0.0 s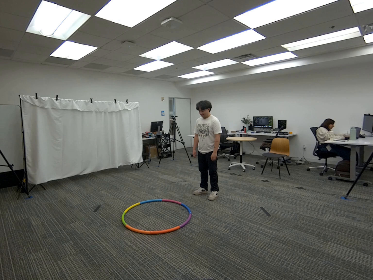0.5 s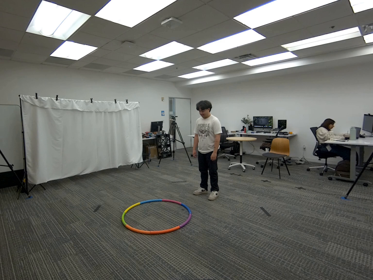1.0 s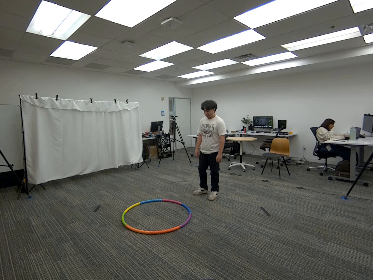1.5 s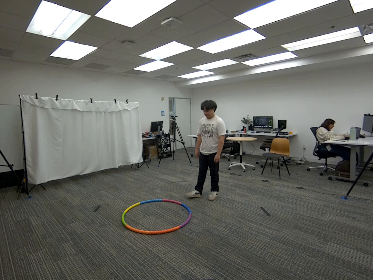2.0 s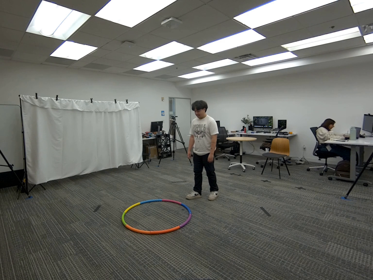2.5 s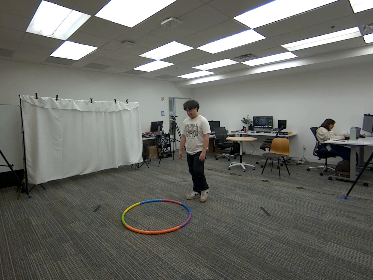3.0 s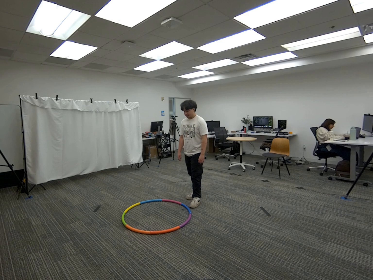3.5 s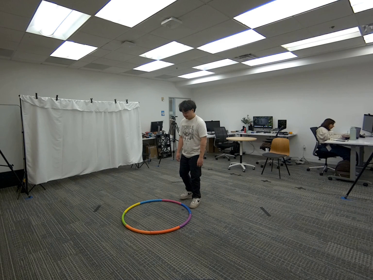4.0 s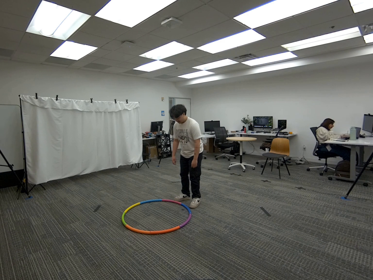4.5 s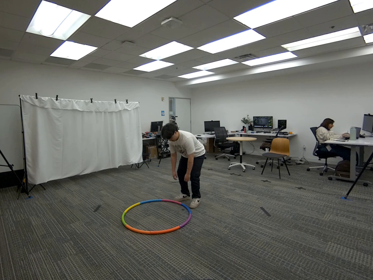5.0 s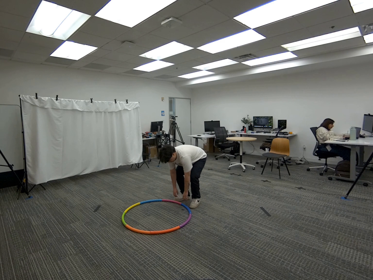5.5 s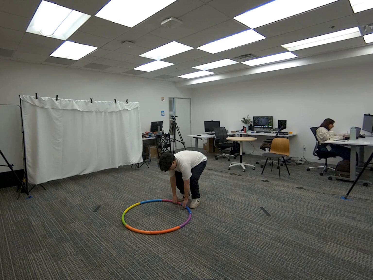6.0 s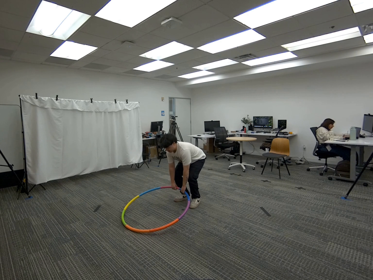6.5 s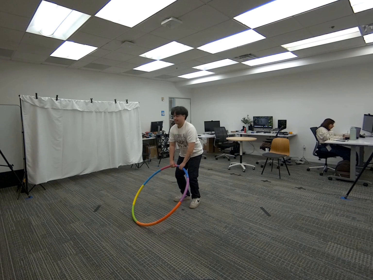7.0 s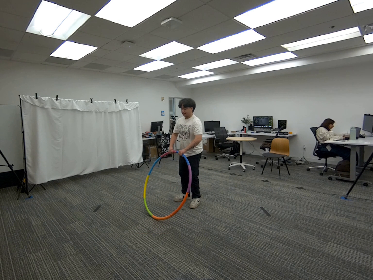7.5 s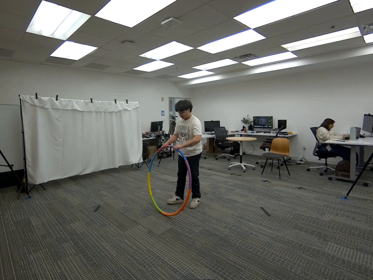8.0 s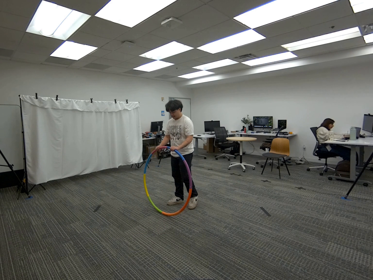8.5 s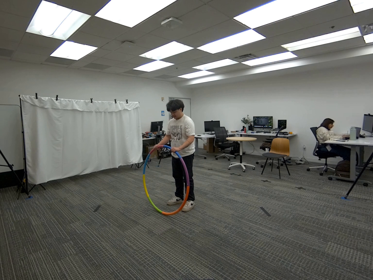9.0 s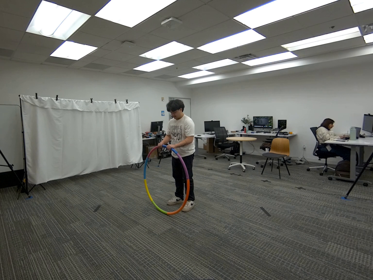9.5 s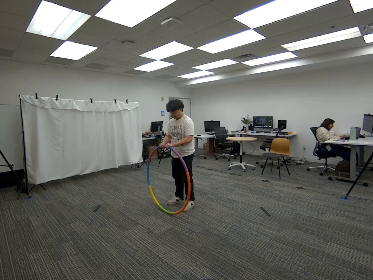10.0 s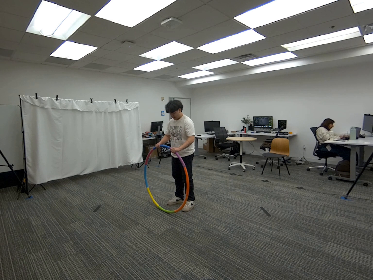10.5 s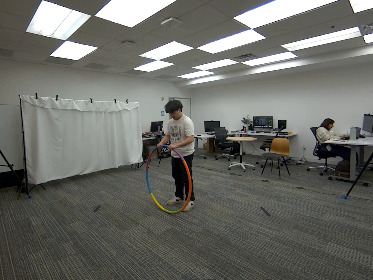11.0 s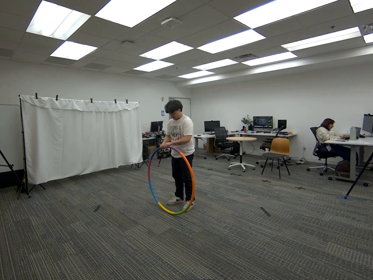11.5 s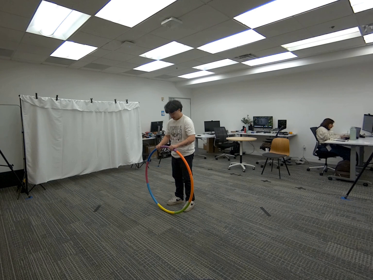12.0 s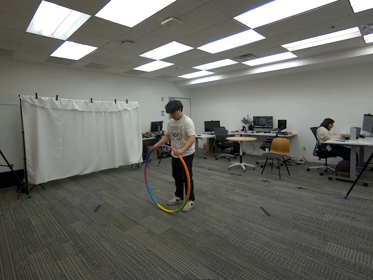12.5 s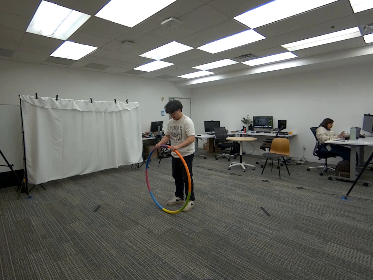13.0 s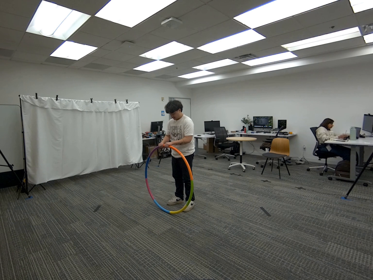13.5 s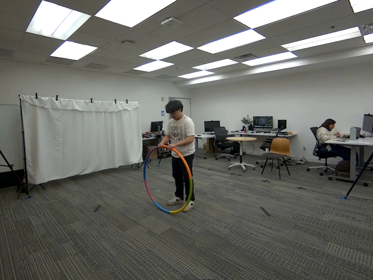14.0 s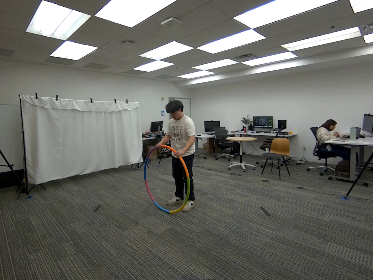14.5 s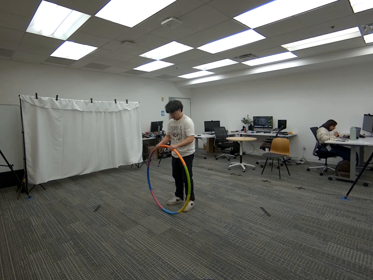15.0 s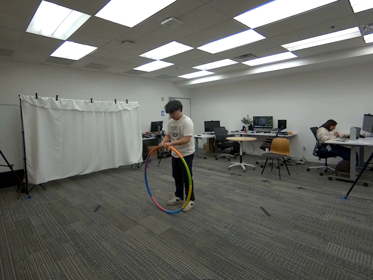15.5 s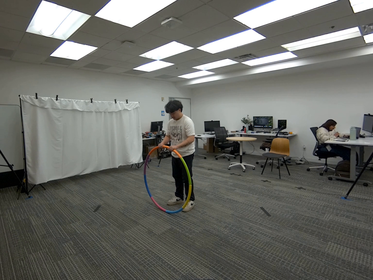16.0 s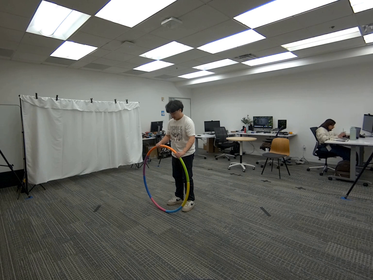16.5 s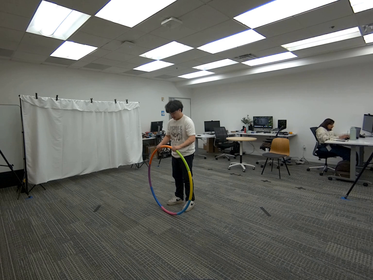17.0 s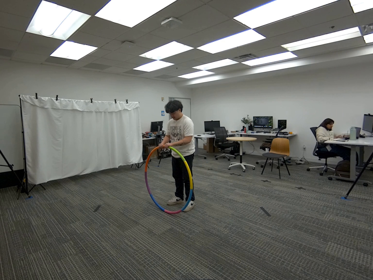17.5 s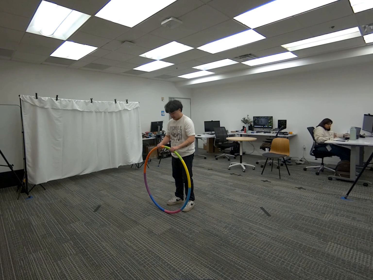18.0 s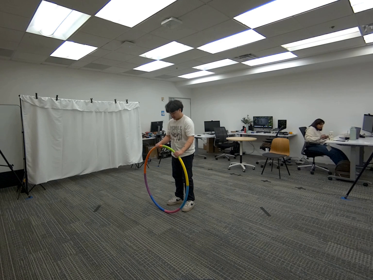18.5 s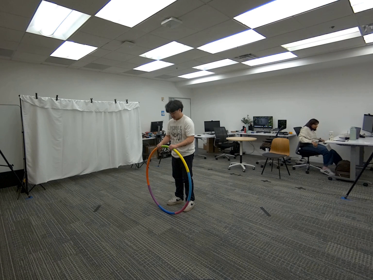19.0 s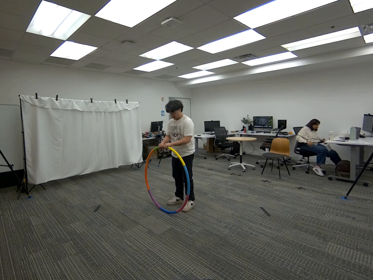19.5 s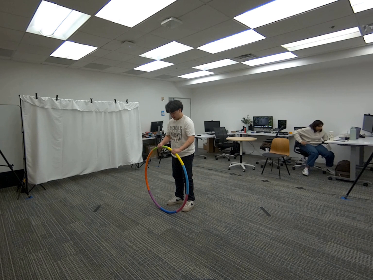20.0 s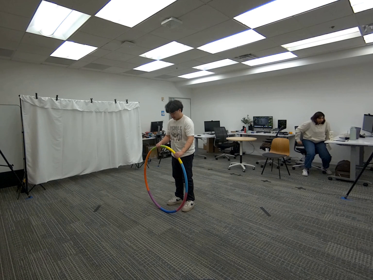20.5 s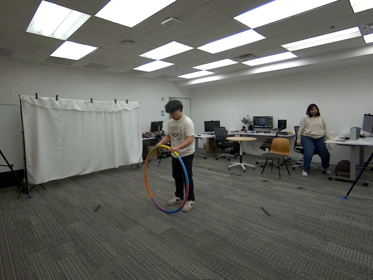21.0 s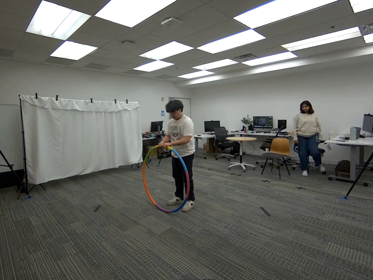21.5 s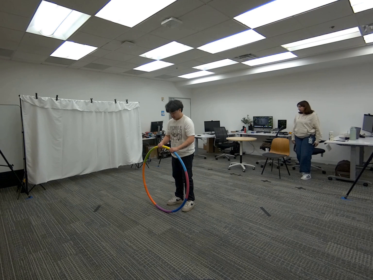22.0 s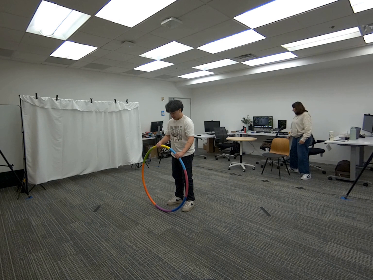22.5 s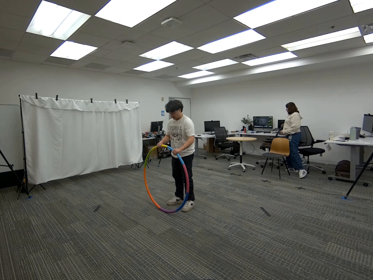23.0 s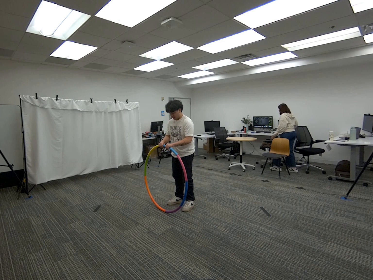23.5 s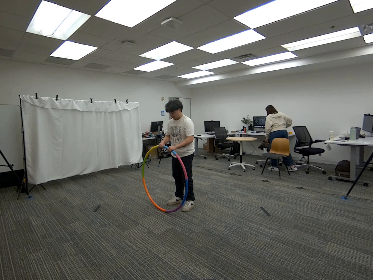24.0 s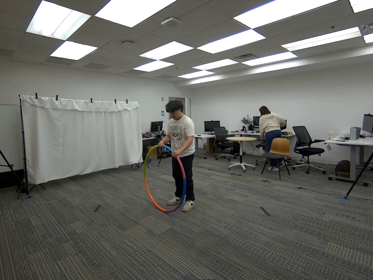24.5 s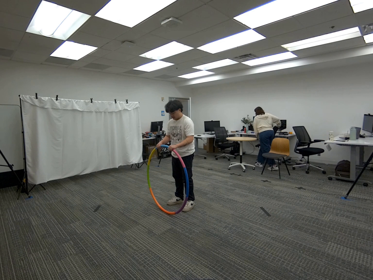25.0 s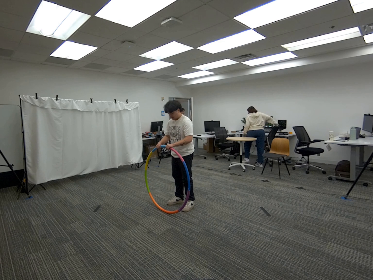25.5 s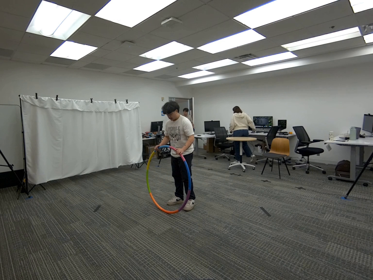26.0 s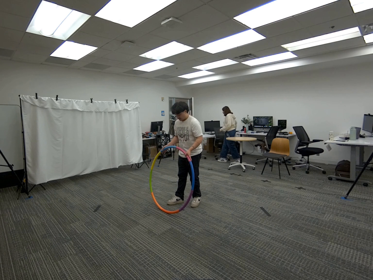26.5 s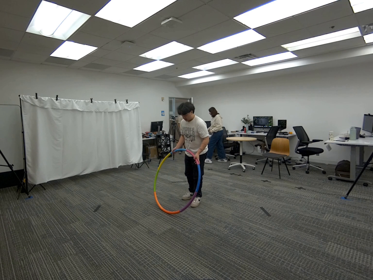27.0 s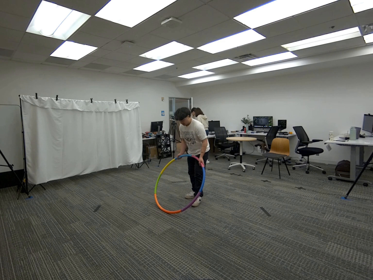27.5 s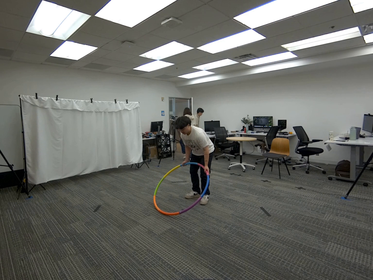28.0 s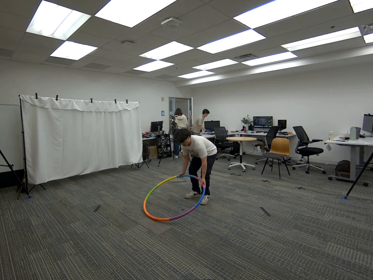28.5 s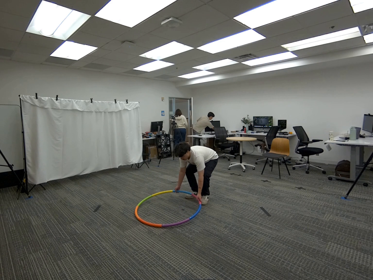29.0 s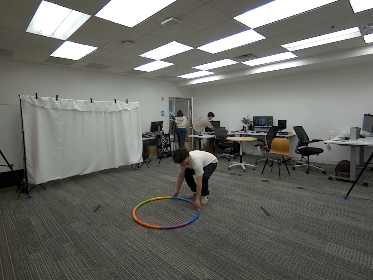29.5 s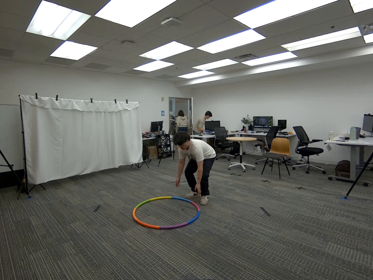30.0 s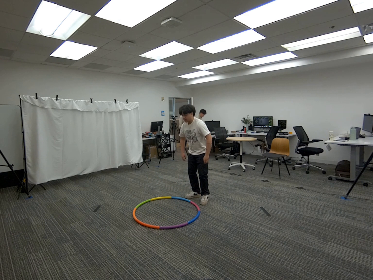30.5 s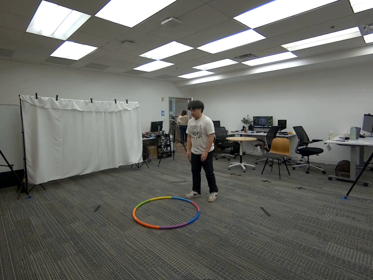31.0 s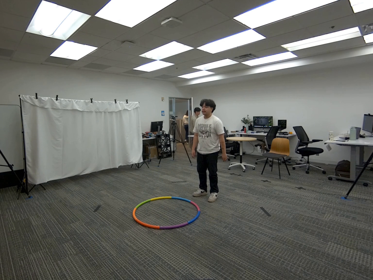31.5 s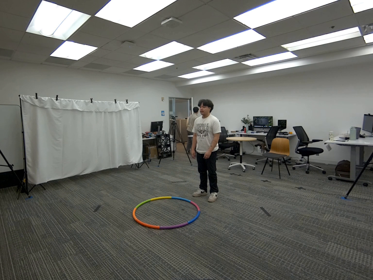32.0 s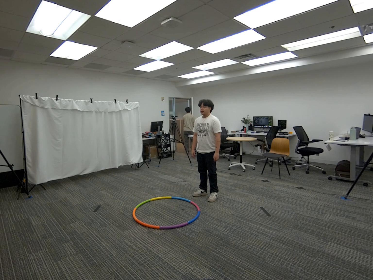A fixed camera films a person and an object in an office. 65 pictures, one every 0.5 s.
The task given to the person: Walk over to the hula hoop and stand the hula hoop vertically and proceed to rotate your hands with the hula hoop while maintaining it touching the floor at all times.
